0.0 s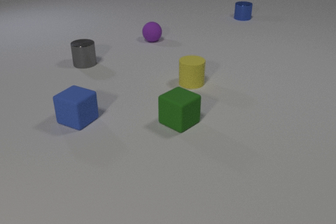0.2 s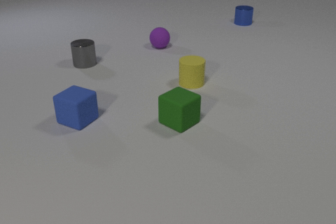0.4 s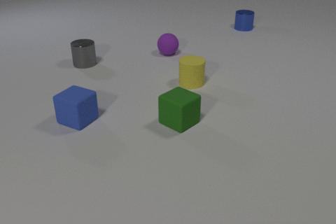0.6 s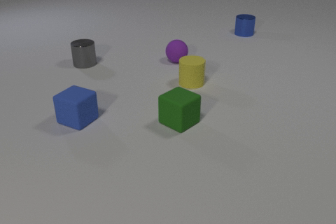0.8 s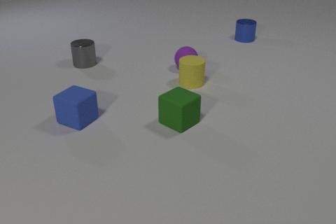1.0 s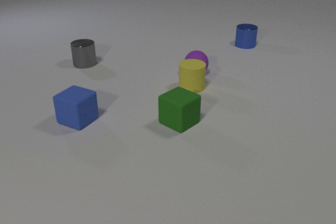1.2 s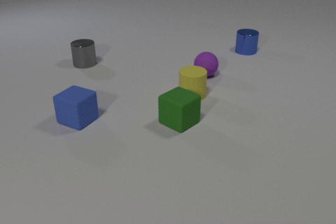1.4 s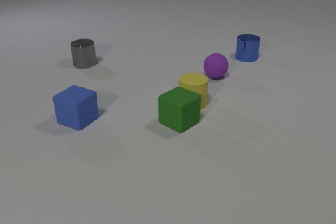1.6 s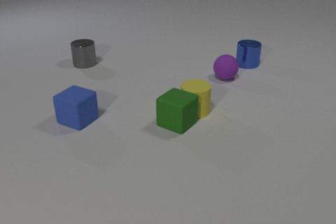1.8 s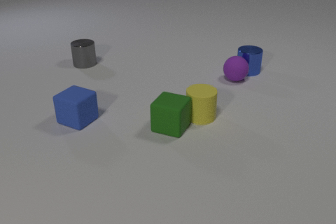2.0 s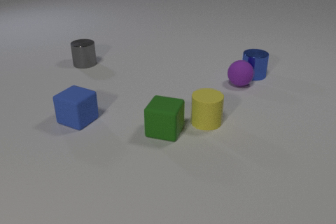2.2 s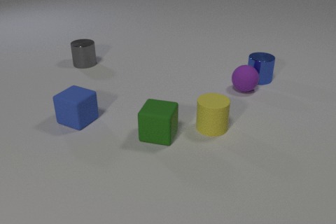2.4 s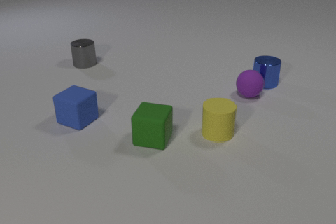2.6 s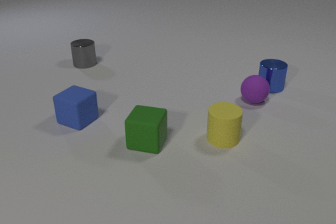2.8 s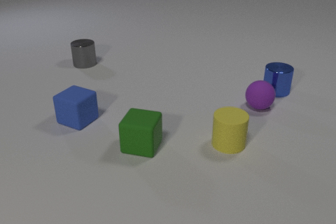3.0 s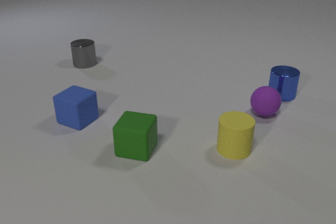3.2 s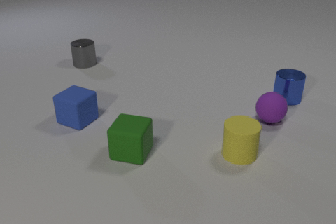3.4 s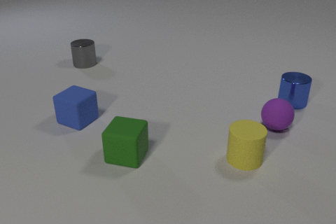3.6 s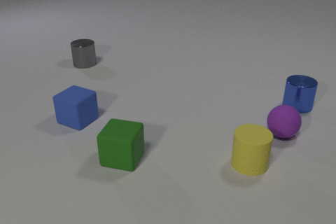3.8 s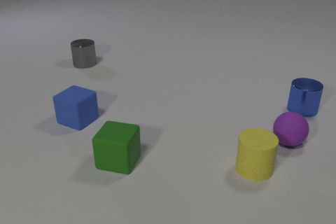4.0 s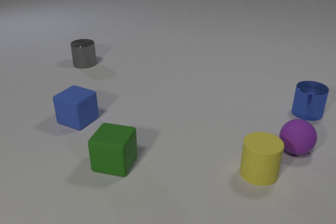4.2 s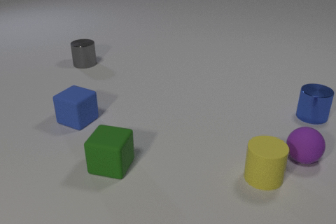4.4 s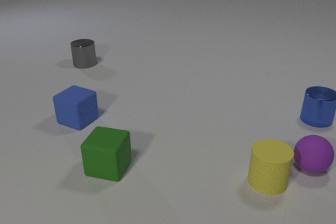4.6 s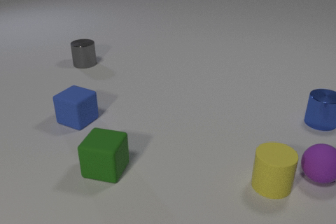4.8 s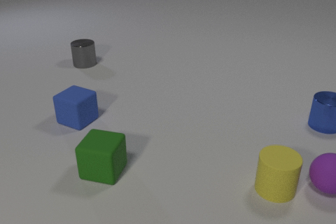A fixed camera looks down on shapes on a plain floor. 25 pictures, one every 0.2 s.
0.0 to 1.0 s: The purple rubber sphere rolls toward the camera and to the right. The yellow rubber cylinder slides toward the camera. The blue metal cylinder slides toward the camera. The purple rubber sphere and the yellow rubber cylinder collide.
1.0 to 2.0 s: The purple rubber sphere rolls to the right and toward the camera. The yellow rubber cylinder slides toward the camera. The blue metal cylinder slides toward the camera. The green rubber cube slides toward the camera and to the left, spins counterclockwise seen from above by about 30 degrees, its near face sliding to the right. The yellow rubber cylinder and the green rubber cube collide. The purple rubber sphere and the blue metal cylinder collide.
2.0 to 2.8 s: The purple rubber sphere rolls toward the camera and to the right. The yellow rubber cylinder slides toward the camera and to the right. The blue metal cylinder slides toward the camera and to the right. The green rubber cube slides toward the camera and to the left.
2.8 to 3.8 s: The purple rubber sphere rolls toward the camera and to the right. The yellow rubber cylinder slides toward the camera and to the right. The blue metal cylinder slides toward the camera and to the right. The green rubber cube slides to the left and toward the camera.
3.8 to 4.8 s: The purple rubber sphere rolls toward the camera and to the right. The yellow rubber cylinder slides toward the camera and to the right. The blue metal cylinder slides toward the camera and to the right. The green rubber cube slides to the left and toward the camera.
How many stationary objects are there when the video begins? 4.
Are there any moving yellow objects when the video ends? yes.
What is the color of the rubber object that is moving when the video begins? purple.
